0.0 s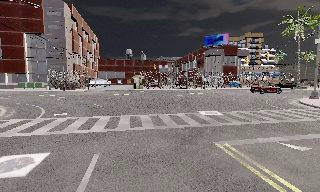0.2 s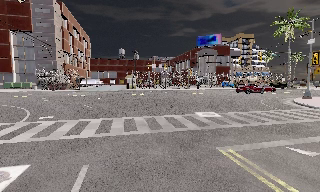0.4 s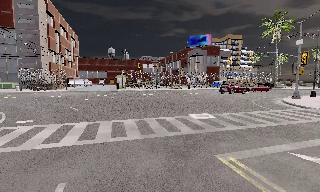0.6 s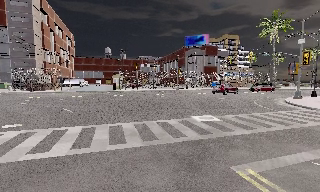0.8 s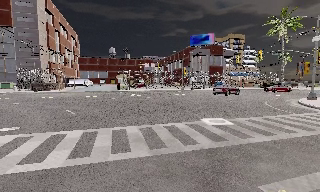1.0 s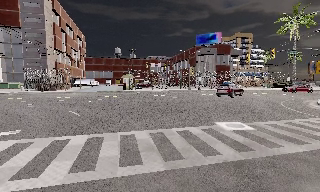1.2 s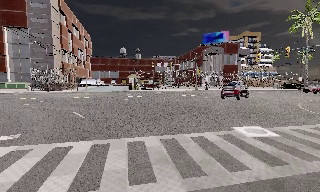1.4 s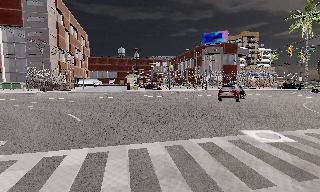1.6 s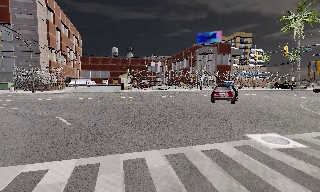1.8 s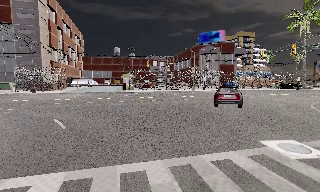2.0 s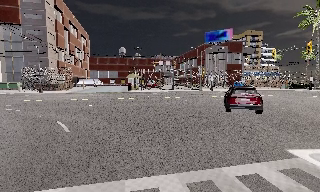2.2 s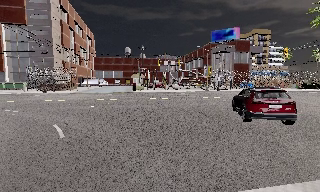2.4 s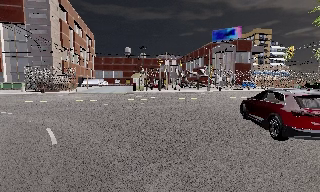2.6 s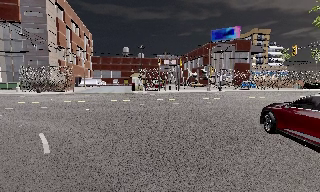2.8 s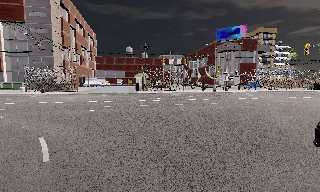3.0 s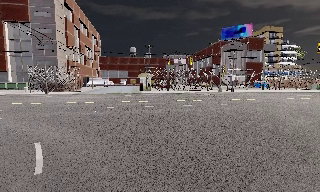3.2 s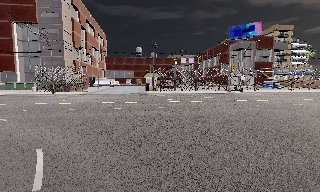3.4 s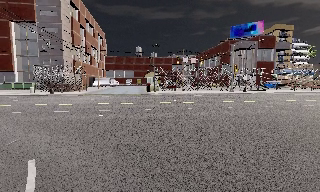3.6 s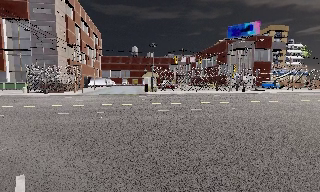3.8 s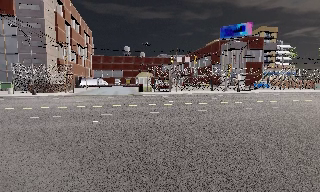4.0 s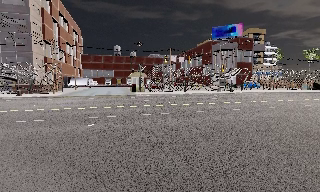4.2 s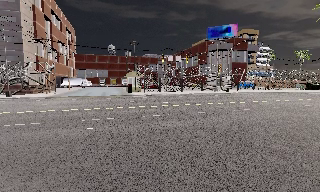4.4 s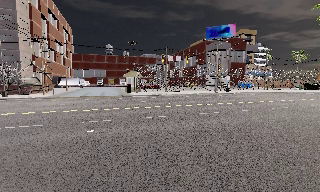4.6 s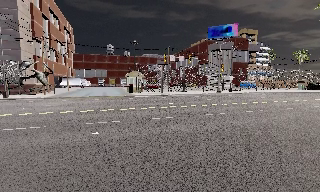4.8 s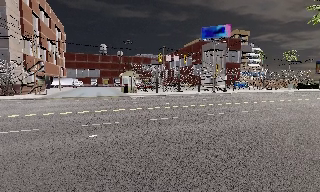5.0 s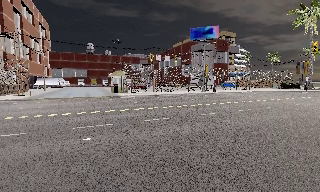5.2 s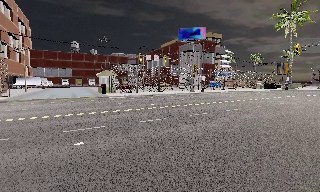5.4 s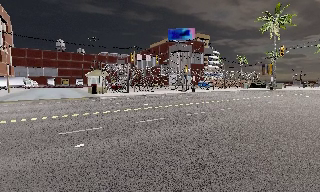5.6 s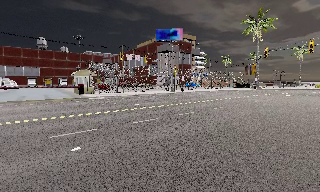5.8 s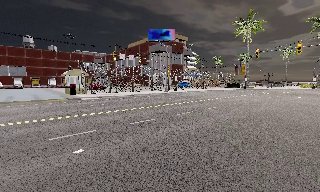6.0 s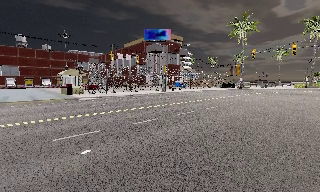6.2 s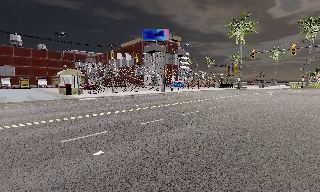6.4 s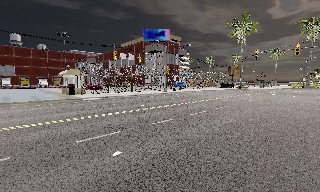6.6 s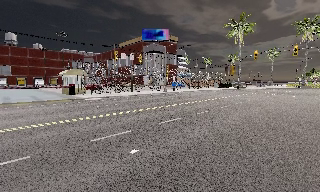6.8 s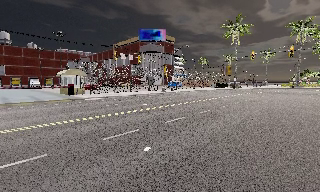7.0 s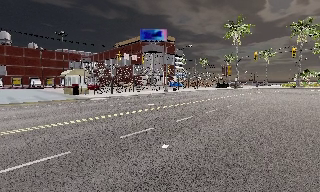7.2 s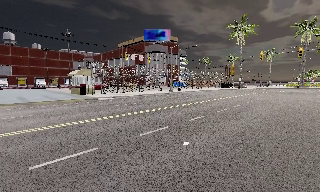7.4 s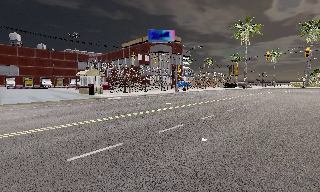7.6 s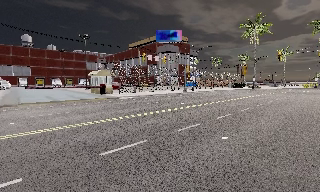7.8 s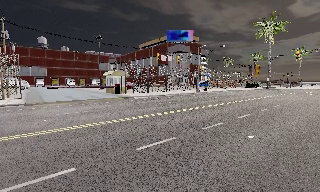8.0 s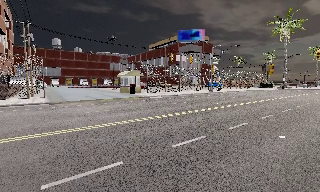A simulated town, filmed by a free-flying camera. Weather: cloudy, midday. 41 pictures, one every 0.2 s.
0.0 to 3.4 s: The camera travels forward, about 10 m, so what stands in front looms larger.
3.4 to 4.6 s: The camera pans to its right, which is clockwise from overhead, by about 10 degrees. It travels forward and to its left, about 3.5 m, so what stands in front looms larger. It loses speed.
4.6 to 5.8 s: The camera pans to its right, which is clockwise from overhead, by about 20 degrees. It travels to its left, about 2 m.
5.8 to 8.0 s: The camera travels to its left, about 6 m, so close, fixed things drift to the right.
The film runs backward here.
